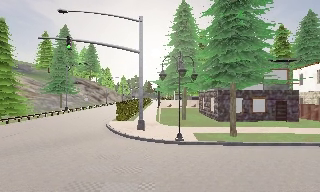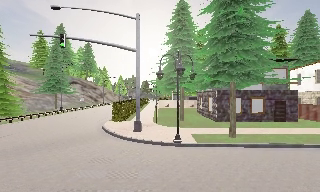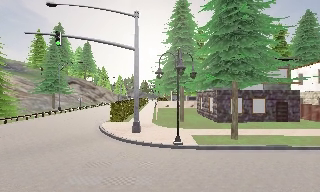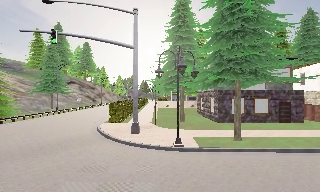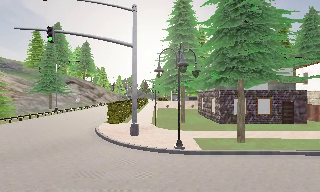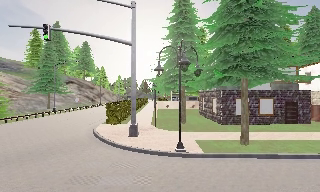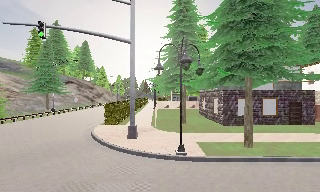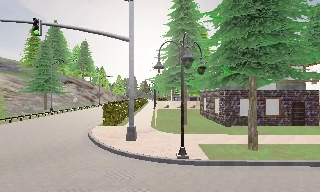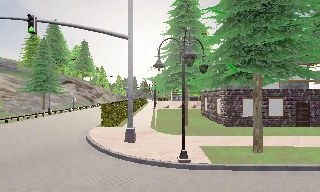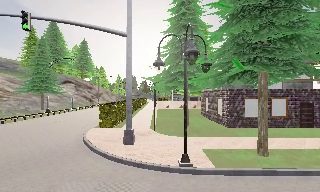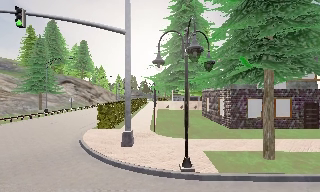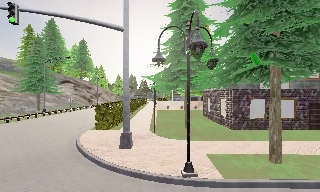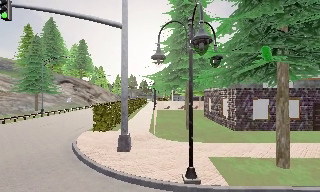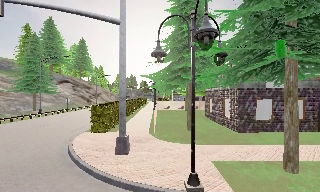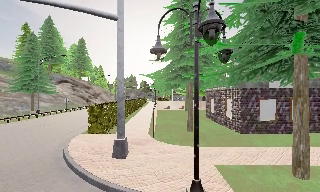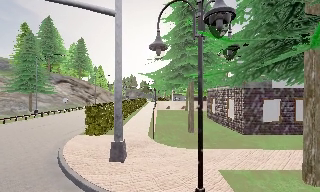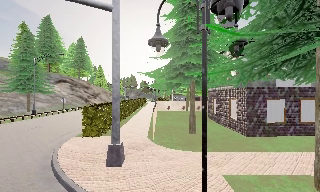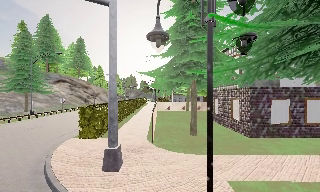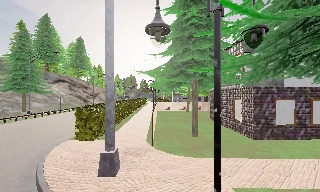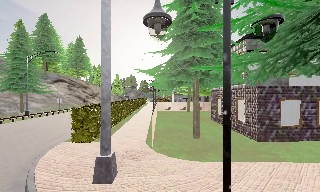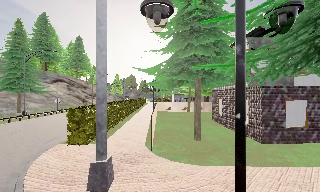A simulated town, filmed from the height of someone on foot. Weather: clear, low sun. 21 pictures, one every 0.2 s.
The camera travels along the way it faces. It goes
forward.
0.0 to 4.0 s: The camera travels forward, about 7 m, so what stands in front looms larger.
The film runs forward here.
